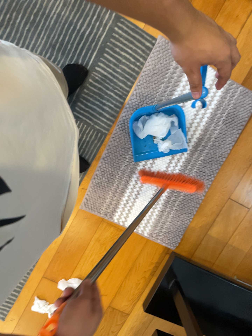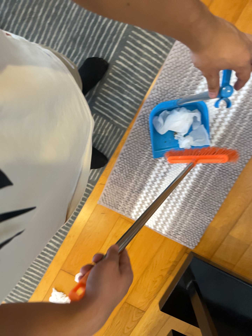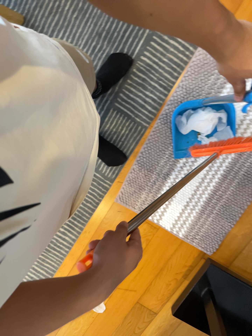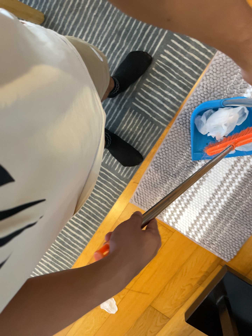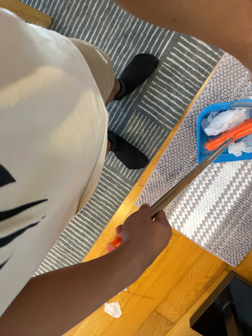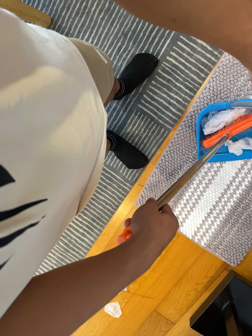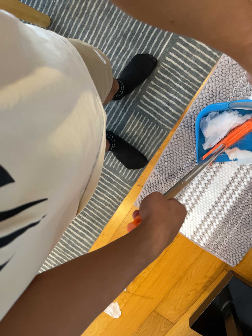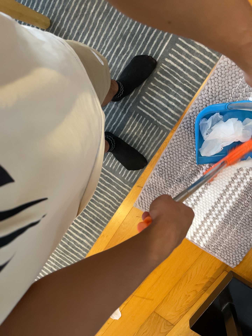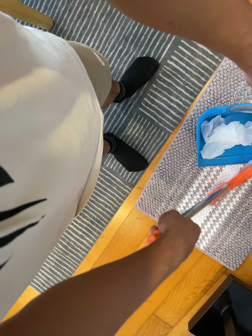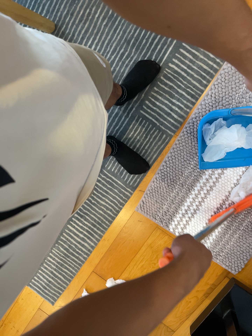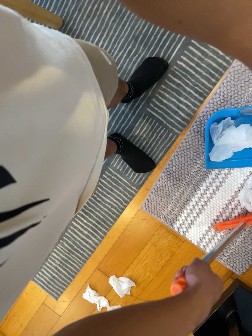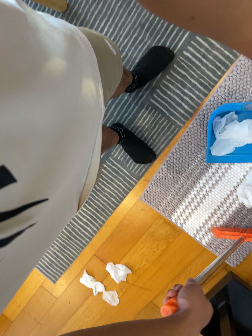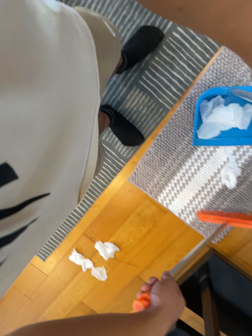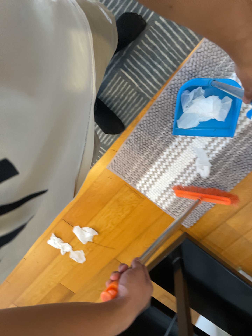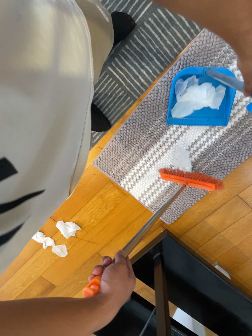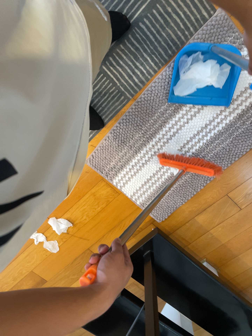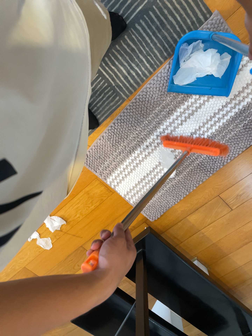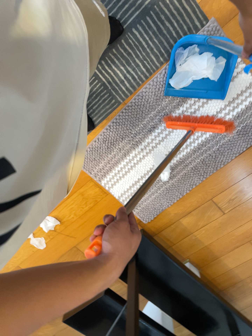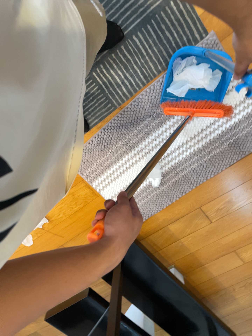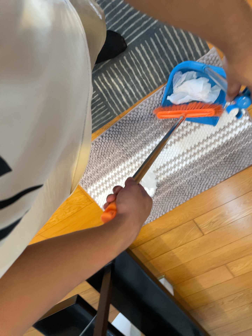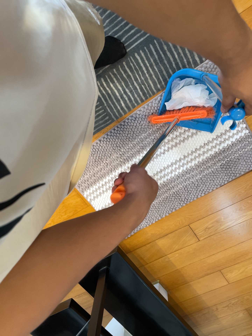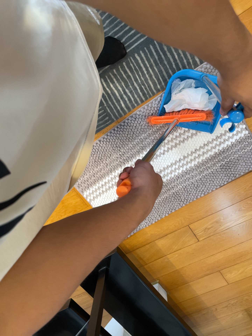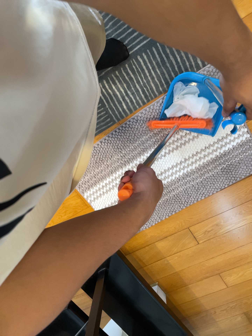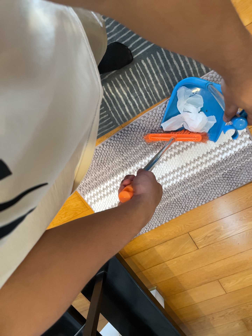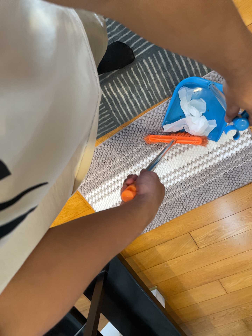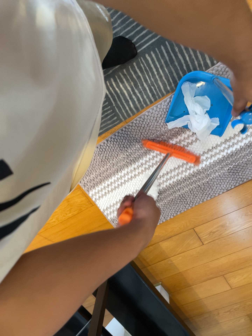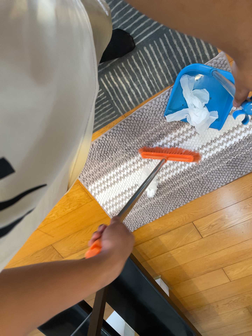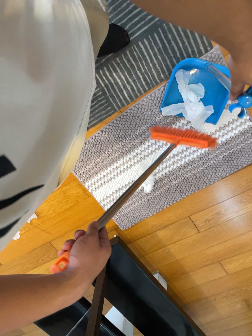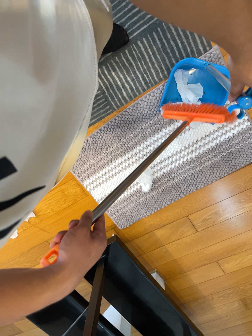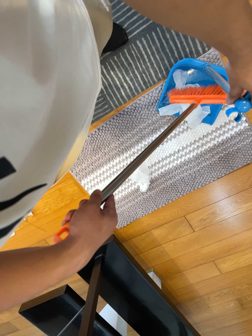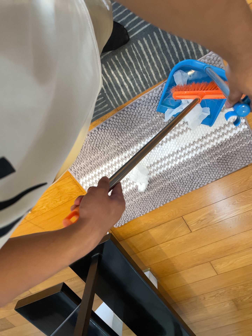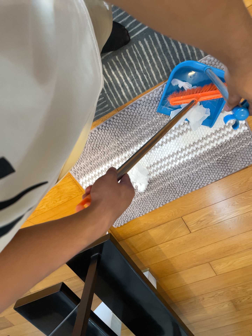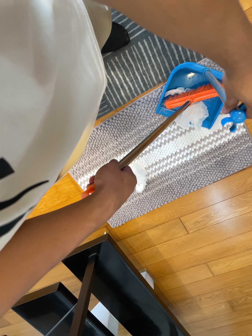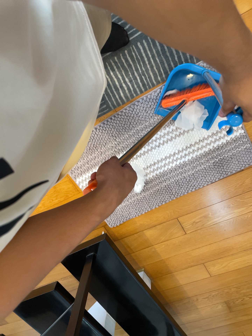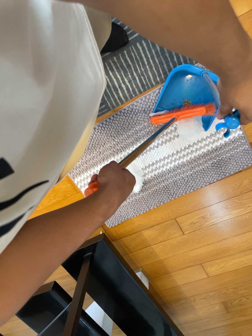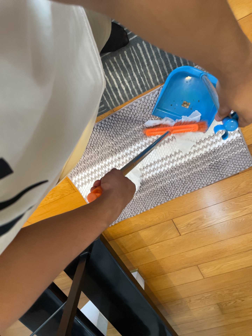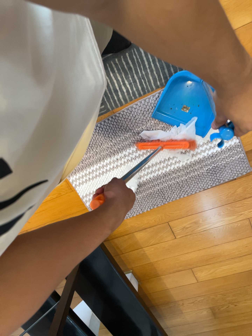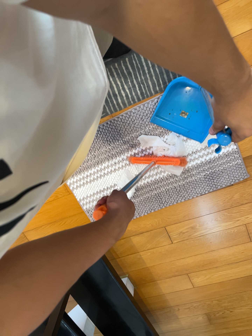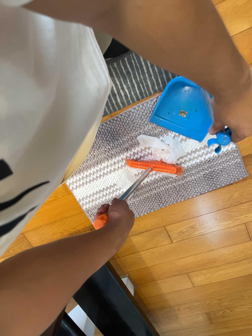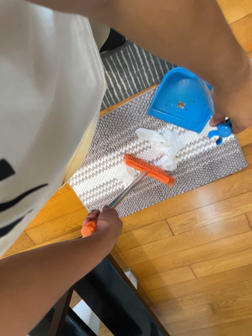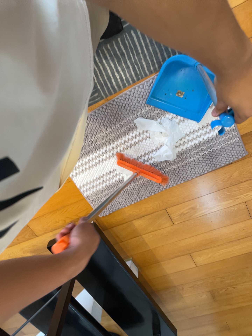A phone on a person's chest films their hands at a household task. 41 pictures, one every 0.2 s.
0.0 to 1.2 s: The camera swings to its left by about 15 degrees, and the scene slides to the right. It travels forward, about 8 cm, so what stands in front looms larger.
1.2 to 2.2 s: The camera shifts only a little, or ends up much as it began.
2.2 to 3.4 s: The camera swings to its right by about 15 degrees, and the scene slides to the left. It travels toward the top of its view and backward, about 18 cm. Its aim tips toward the bottom of its view by about 15 degrees.
3.4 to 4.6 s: The camera travels toward the top of its view, about 7 cm, so close, fixed things drift downward. It rolls about its line of sight by about 10 degrees, and the scene rotates clockwise.
4.6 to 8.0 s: The camera shifts only a little, or ends up much as it began.
The film runs backward here.
